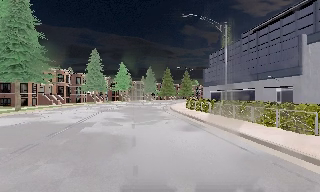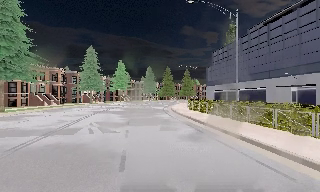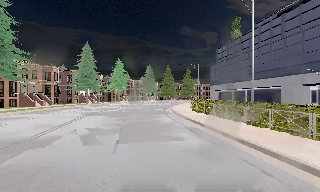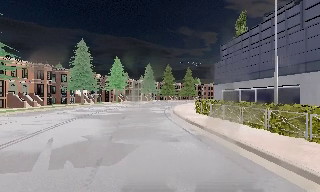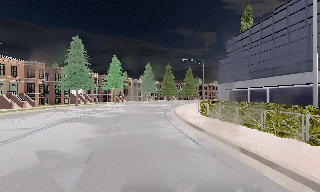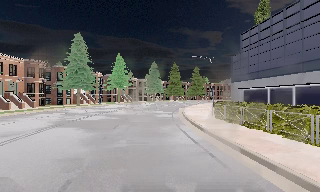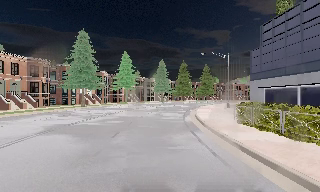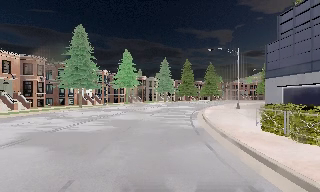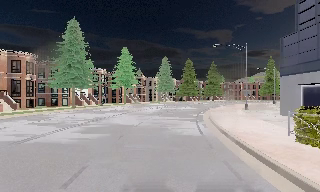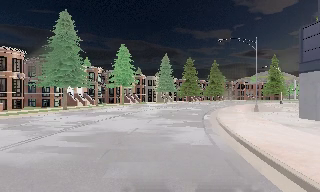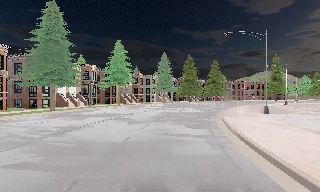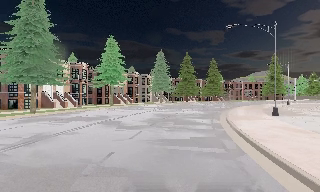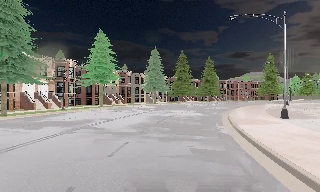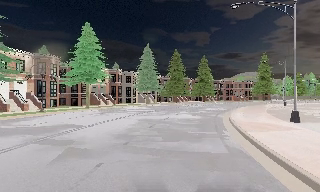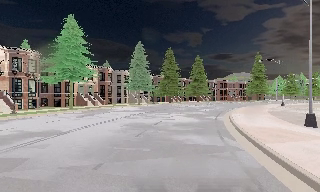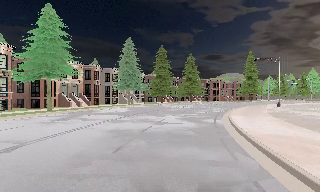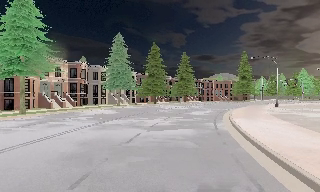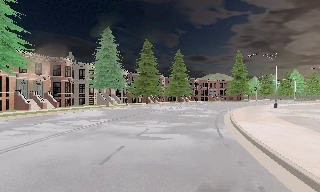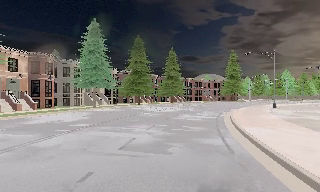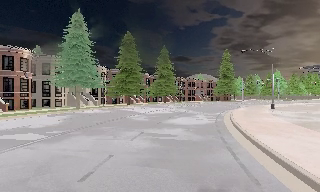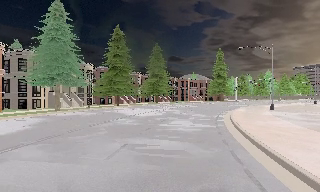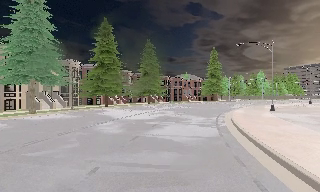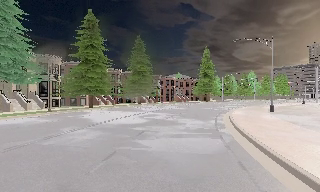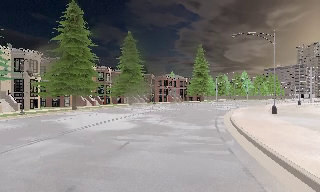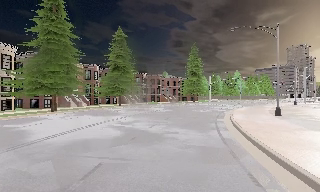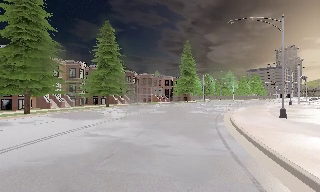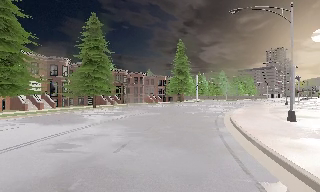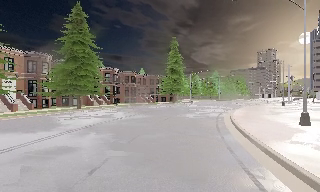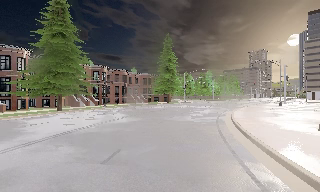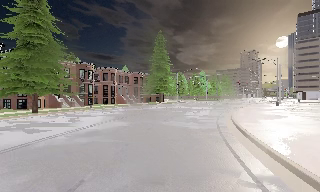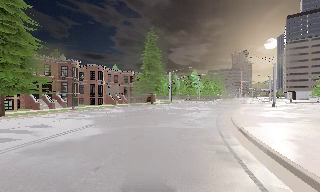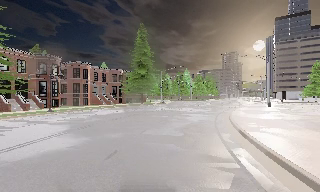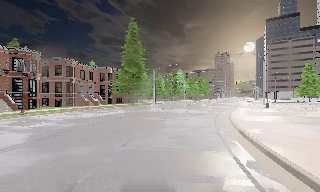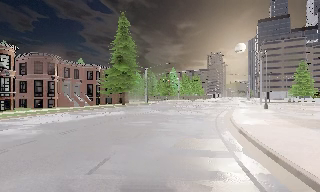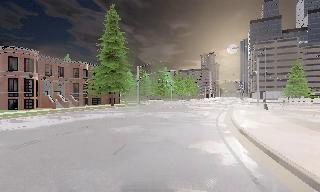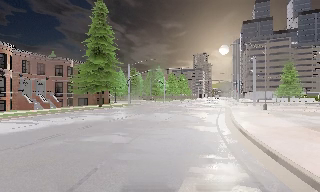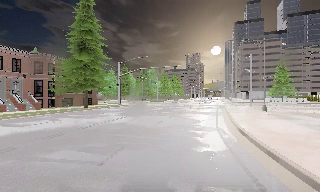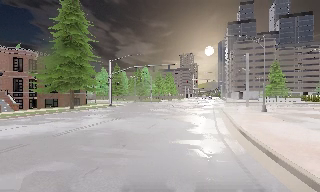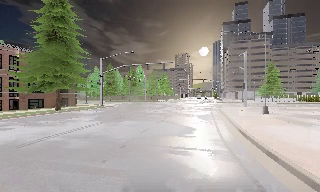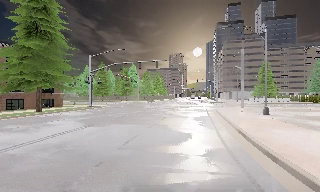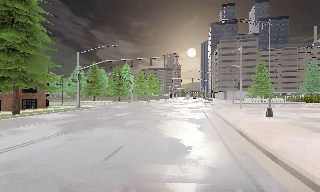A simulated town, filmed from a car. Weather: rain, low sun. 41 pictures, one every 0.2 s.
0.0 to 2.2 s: The camera travels forward, about 20 m, so what stands in front looms larger.
2.2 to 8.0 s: The camera pans to its right, which is clockwise from overhead, by about 70 degrees. It travels forward, about 50 m.
The film runs forward here.
